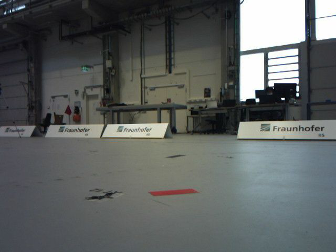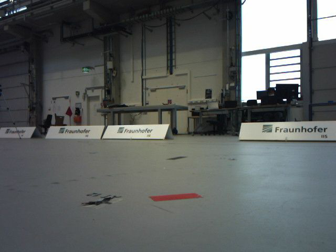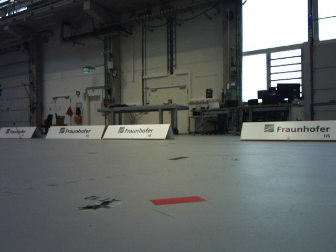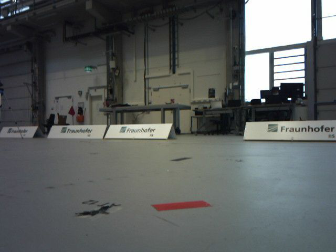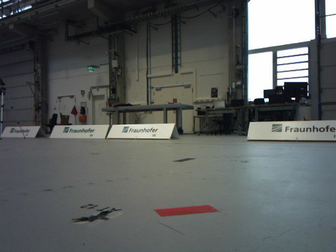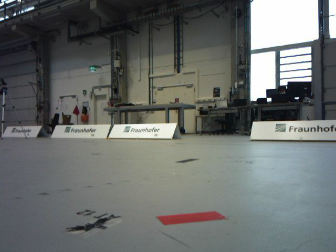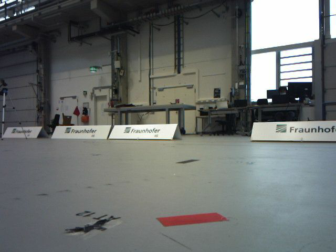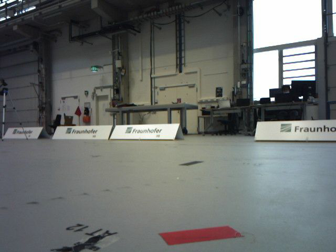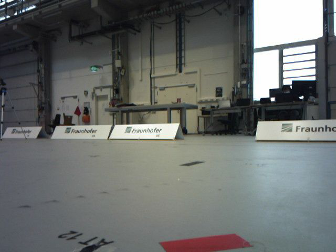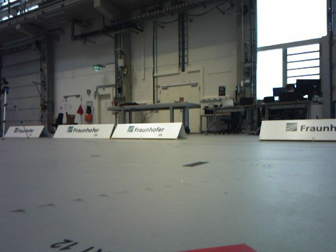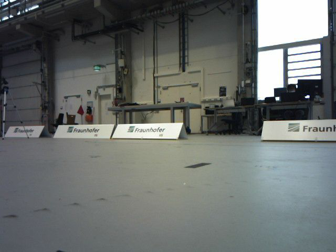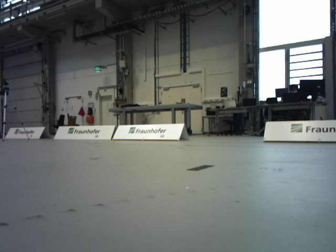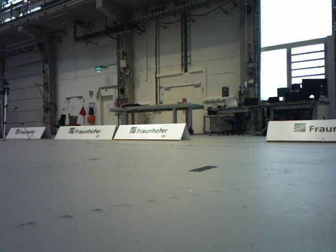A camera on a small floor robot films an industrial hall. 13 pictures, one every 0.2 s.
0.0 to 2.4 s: The camera travels forward, about 0.5 m, so what stands in front looms larger.
The film runs forward here.
